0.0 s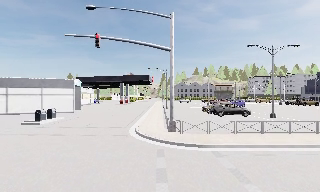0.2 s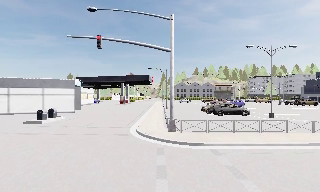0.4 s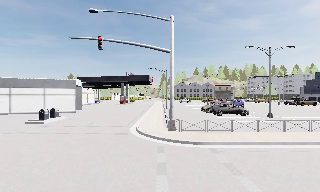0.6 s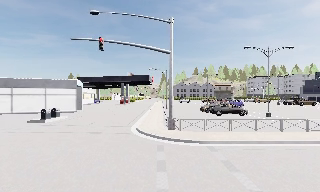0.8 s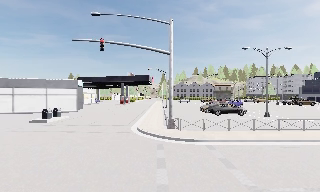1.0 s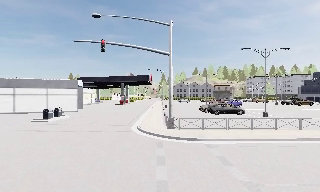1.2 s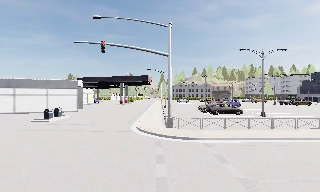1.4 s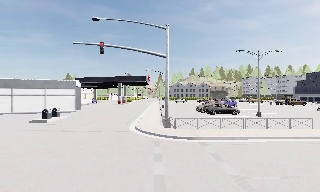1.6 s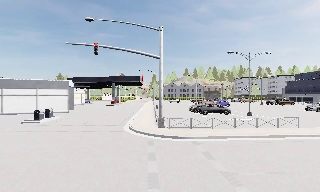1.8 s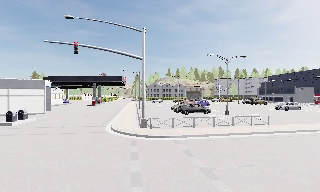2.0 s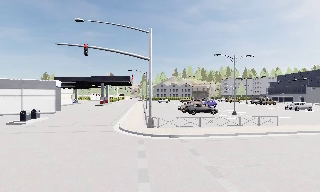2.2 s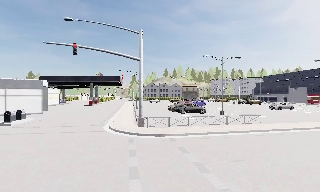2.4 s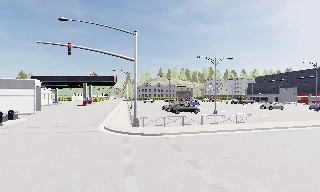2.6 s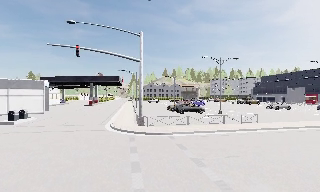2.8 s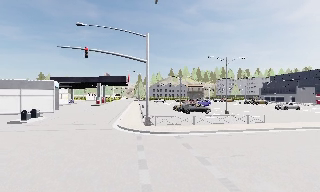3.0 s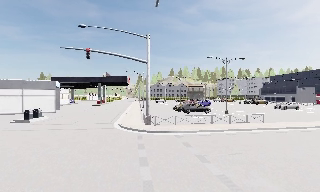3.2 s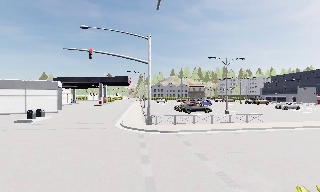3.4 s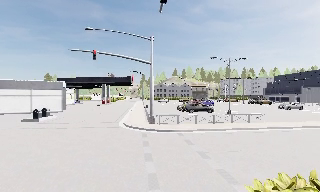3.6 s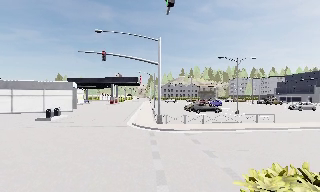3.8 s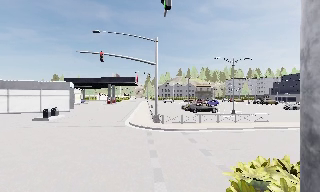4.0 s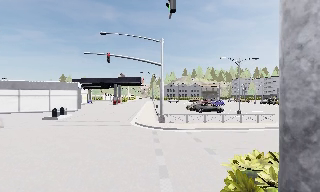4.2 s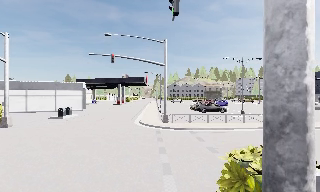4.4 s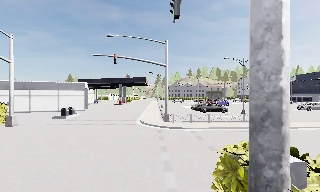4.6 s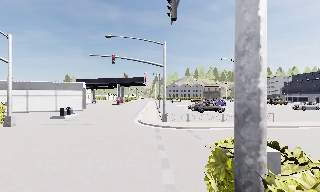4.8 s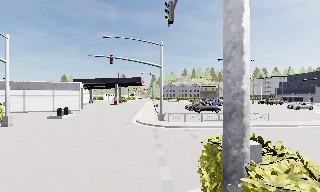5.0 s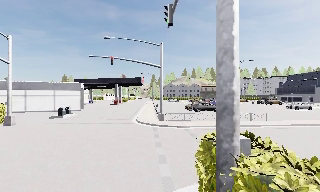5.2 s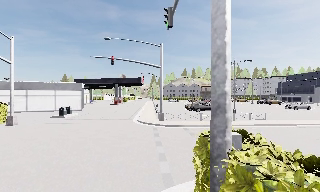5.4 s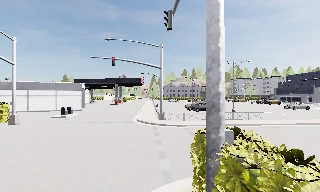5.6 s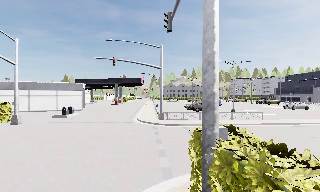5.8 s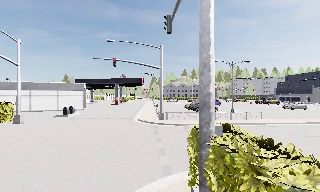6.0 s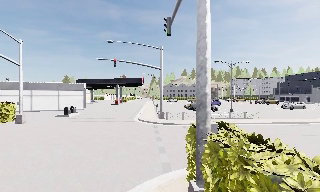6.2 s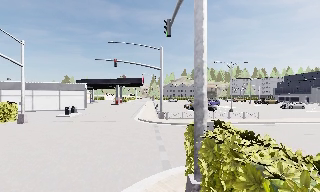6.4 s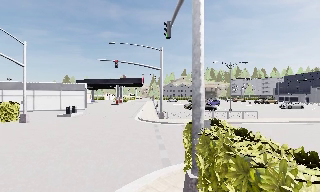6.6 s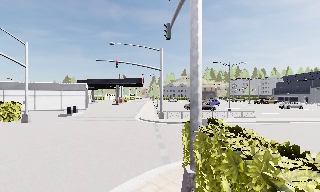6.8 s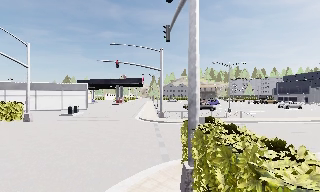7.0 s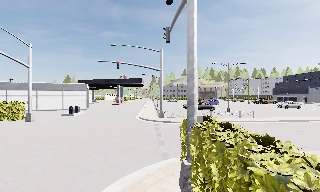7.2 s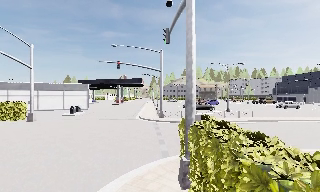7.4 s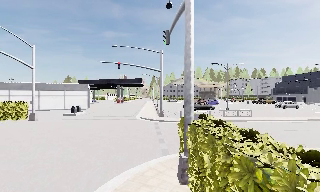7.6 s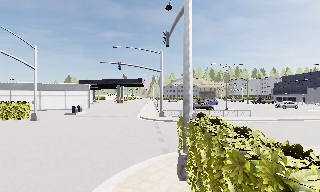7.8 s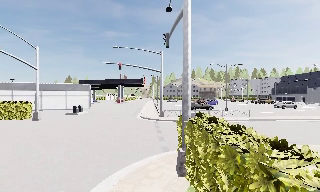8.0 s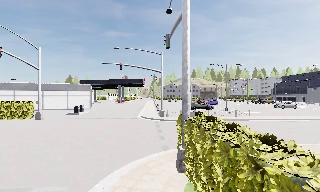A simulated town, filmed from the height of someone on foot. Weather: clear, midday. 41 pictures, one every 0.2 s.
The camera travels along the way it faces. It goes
backward.
0.0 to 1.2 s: The camera travels backward, about 1.5 m, so what stands in front gets smaller.
1.2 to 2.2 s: The camera pans to its right, which is clockwise from overhead, by about 10 degrees. It travels backward, about 1 m, so what stands in front gets smaller.
2.2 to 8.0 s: The camera travels backward, about 7 m, so what stands in front gets smaller.
The film runs backward here.
